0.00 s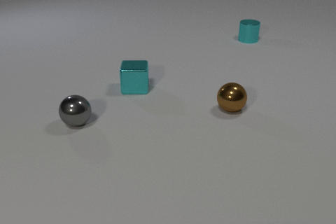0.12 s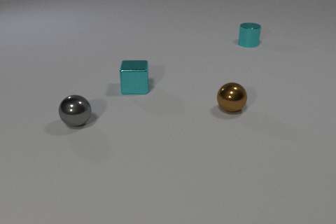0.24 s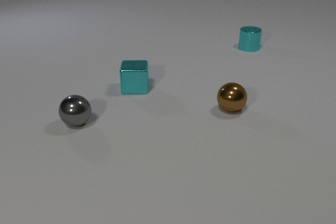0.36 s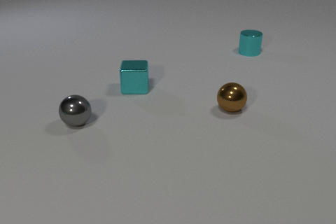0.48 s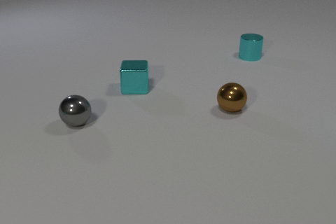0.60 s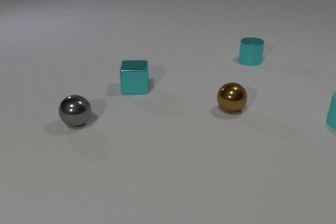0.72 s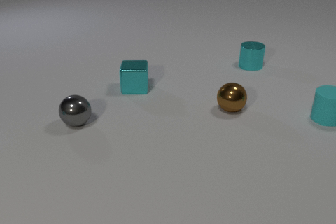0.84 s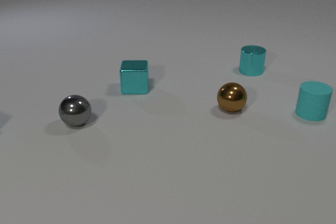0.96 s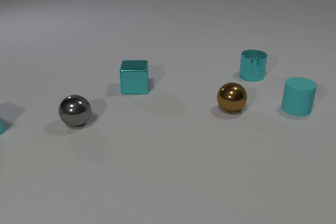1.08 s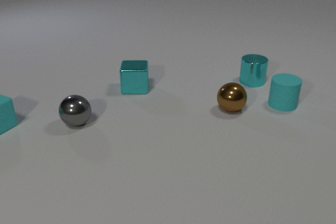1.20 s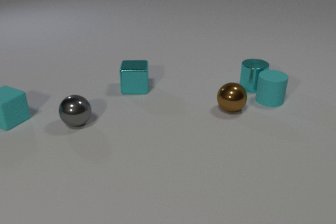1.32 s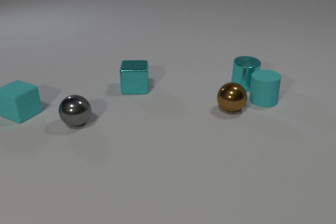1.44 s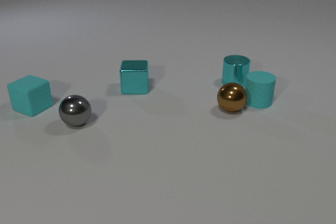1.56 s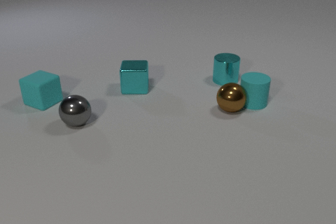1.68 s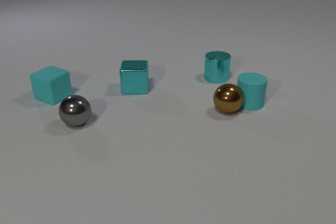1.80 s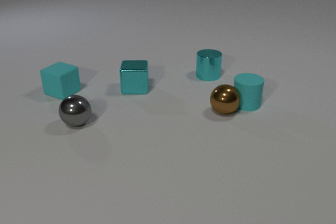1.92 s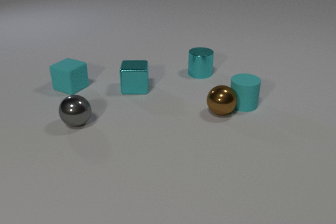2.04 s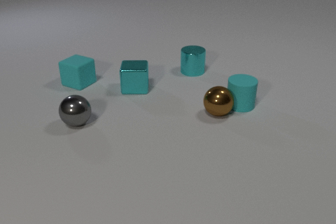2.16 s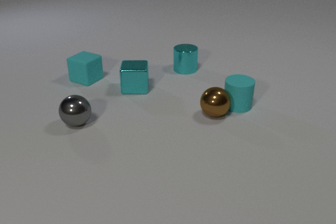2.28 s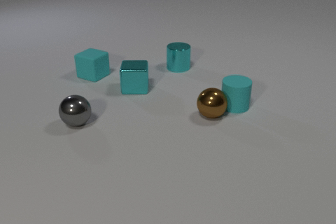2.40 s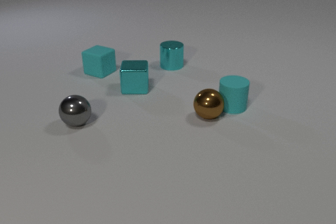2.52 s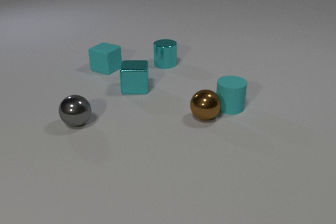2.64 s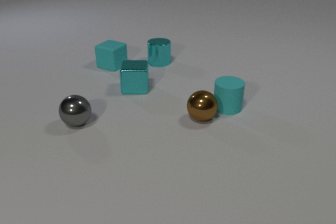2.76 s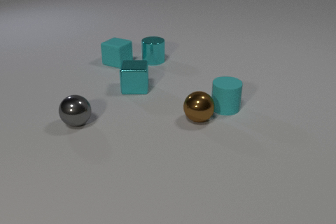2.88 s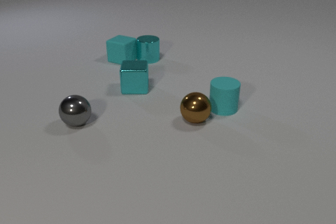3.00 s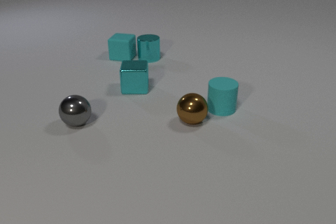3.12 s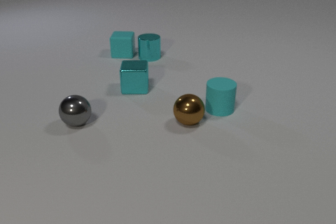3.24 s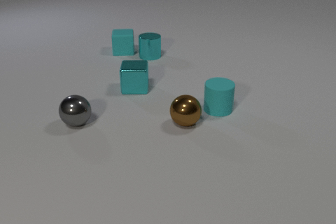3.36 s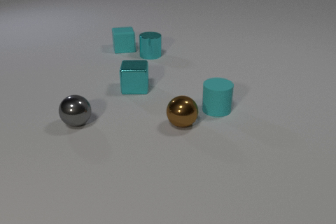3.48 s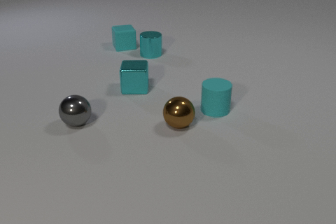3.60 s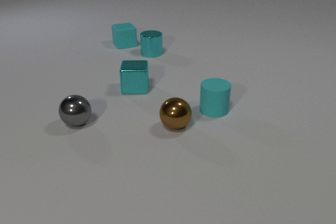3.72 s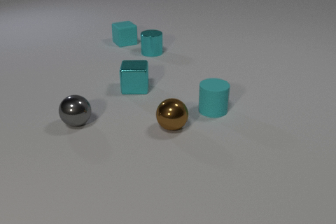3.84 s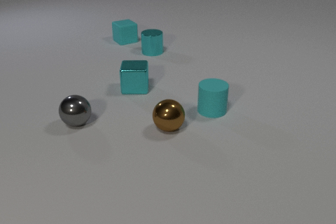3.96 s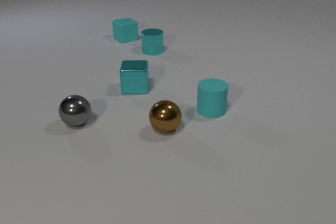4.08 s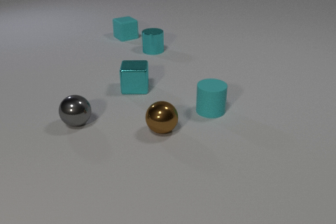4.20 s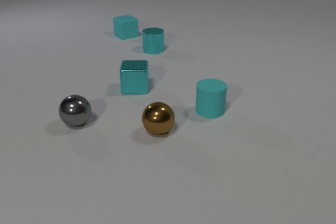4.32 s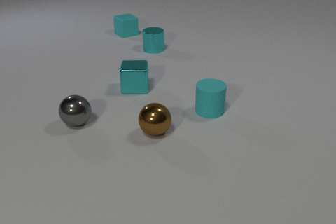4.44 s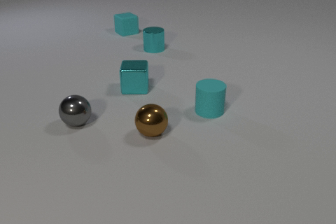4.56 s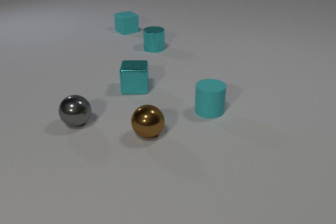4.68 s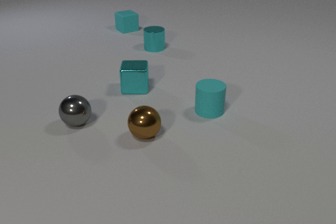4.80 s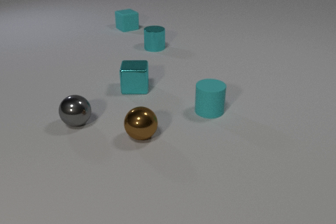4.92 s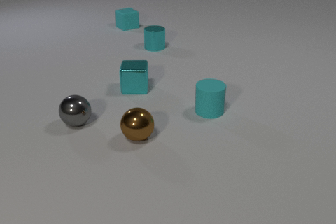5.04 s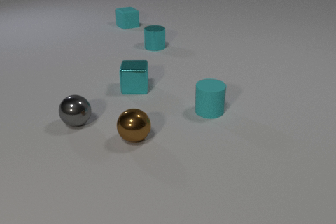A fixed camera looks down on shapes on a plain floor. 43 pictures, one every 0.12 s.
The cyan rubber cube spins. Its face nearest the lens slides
to the right.
The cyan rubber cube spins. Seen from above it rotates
counterclockwise.
0.00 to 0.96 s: The cyan rubber cylinder comes in at the right edge, slides to the left. The cyan metal cylinder slides toward the camera.
0.96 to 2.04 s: The cyan rubber cylinder slides to the left. The cyan metal cylinder slides to the left. The brown metal sphere rolls to the left and toward the camera. The cyan rubber cube slides to the right and away from the camera. The cyan rubber cylinder and the cyan metal cylinder collide. The cyan rubber cylinder and the brown metal sphere collide.
2.04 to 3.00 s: The cyan rubber cylinder slides to the left and toward the camera. The cyan metal cylinder slides to the left and away from the camera. The brown metal sphere rolls to the left and toward the camera. The cyan rubber cube slides away from the camera and to the right. The cyan metal cylinder and the cyan rubber cube collide.
3.00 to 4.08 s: The cyan rubber cylinder slides to the left. The cyan metal cylinder slides away from the camera. The brown metal sphere rolls to the left and toward the camera. The cyan rubber cube slides away from the camera, spins counterclockwise seen from above by about 45 degrees, its near face sliding to the right.
4.08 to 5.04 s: The cyan metal cylinder slides away from the camera. The brown metal sphere rolls to the left and toward the camera. The cyan rubber cube slides away from the camera.
What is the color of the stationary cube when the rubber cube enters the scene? cyan.
How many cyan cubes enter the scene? 1.
Are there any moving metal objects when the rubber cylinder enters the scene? yes.
